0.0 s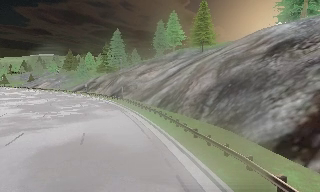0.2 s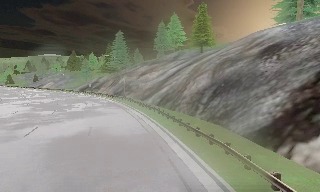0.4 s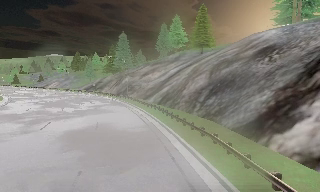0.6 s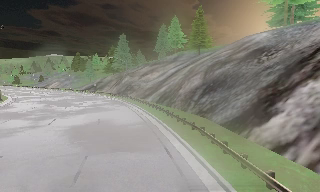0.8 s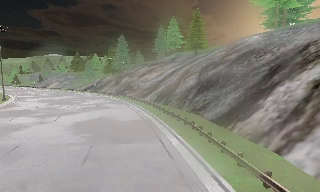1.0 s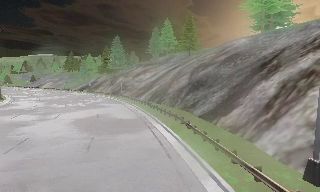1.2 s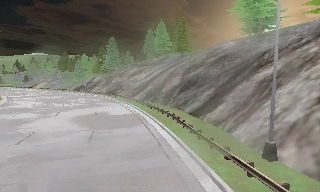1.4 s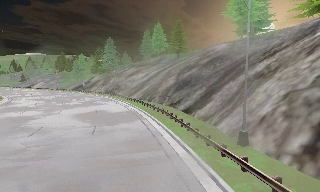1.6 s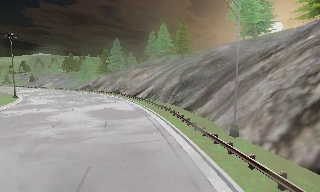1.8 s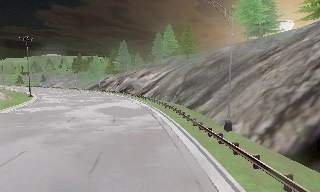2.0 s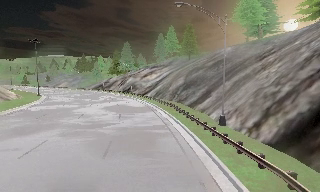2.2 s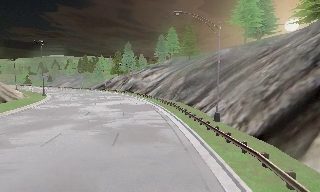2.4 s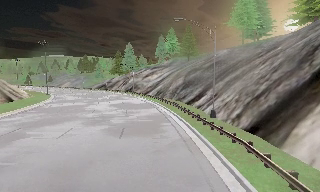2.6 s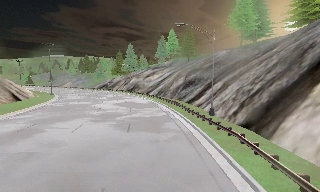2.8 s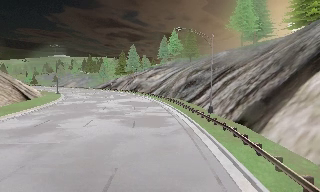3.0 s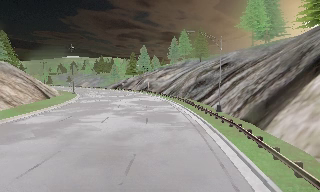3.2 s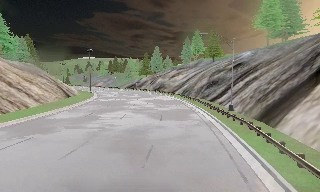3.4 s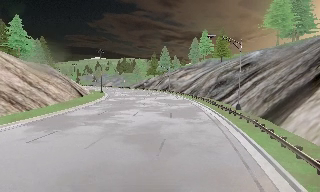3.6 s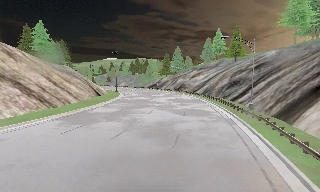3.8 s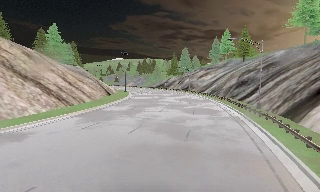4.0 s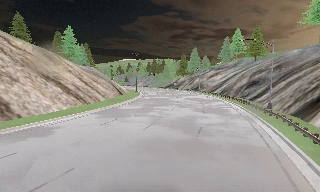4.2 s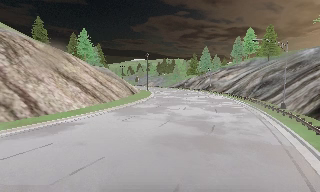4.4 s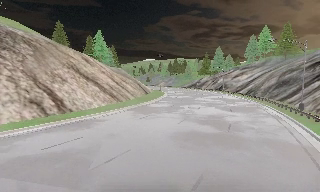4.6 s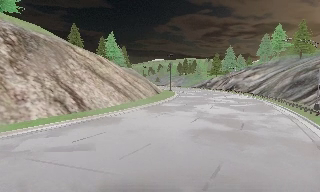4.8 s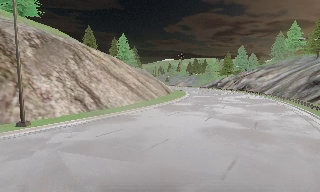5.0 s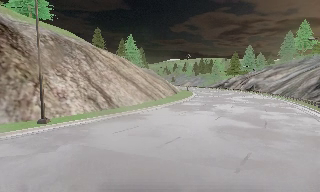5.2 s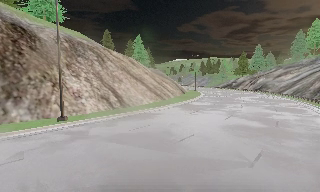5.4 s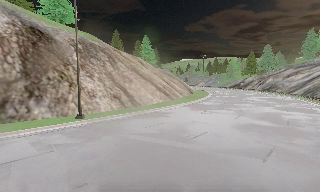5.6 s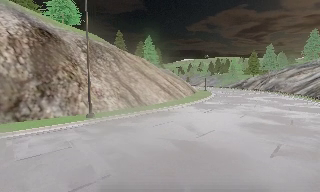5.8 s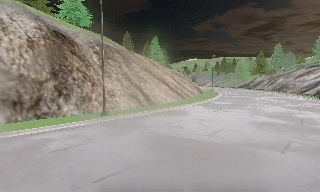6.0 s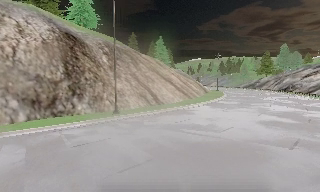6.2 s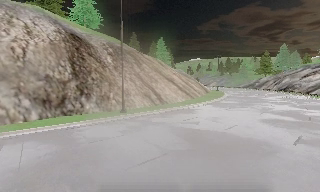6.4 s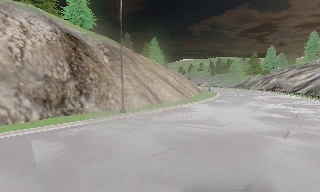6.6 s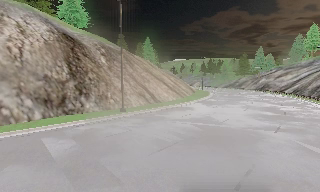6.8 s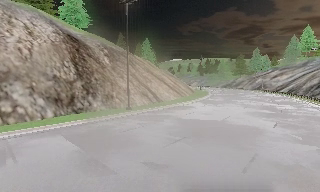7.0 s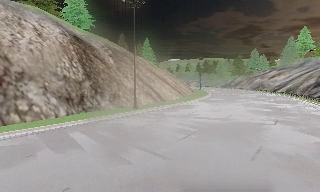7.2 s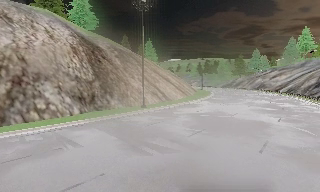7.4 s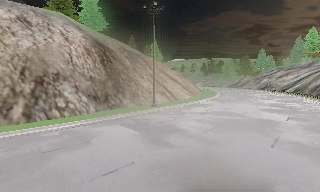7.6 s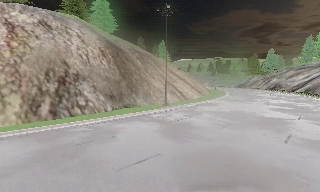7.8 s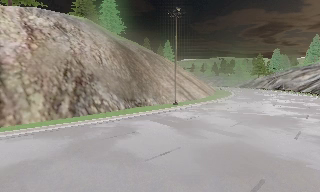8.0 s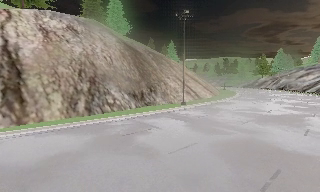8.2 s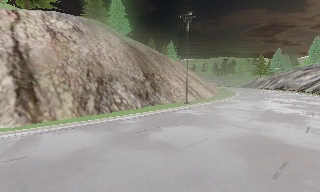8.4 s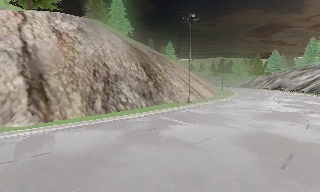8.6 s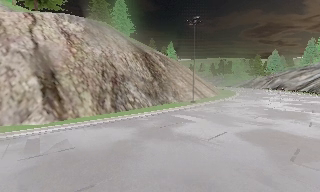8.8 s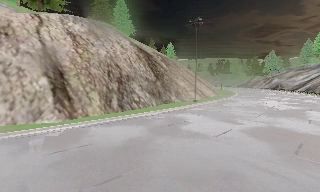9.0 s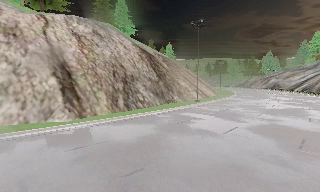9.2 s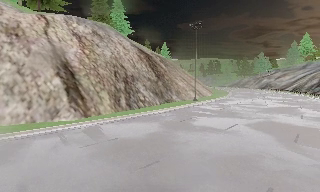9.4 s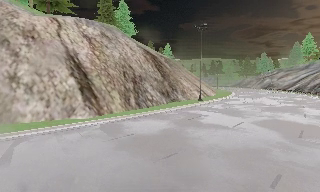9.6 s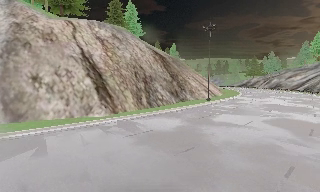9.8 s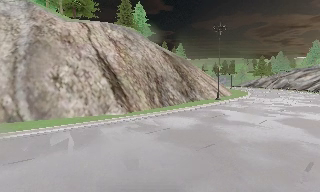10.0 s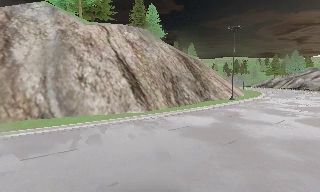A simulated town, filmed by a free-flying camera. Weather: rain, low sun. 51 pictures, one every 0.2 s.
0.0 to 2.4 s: The camera travels backward, about 15 m, so what stands in front gets smaller.
2.4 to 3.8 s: The camera pans to its left, which is counterclockwise from overhead, by about 20 degrees. It travels backward, about 7 m, so what stands in front gets smaller.
3.8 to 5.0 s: The camera swings to its left by about 20 degrees, and the scene slides to the right. It travels backward and to its left, about 5 m, so what stands in front gets smaller.
5.0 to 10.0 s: The camera travels to its left and backward, about 25 m, so close, fixed things drift to the right.
The film runs backward here.
